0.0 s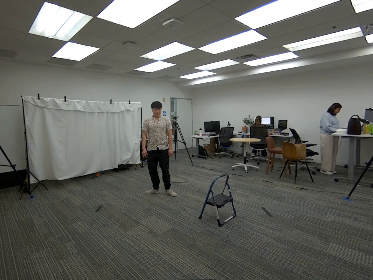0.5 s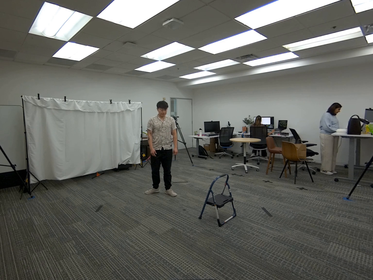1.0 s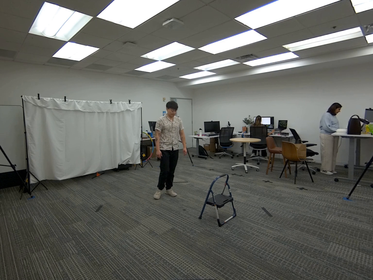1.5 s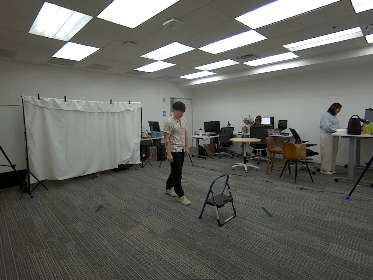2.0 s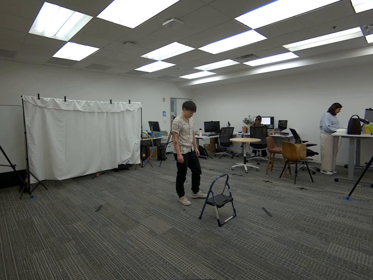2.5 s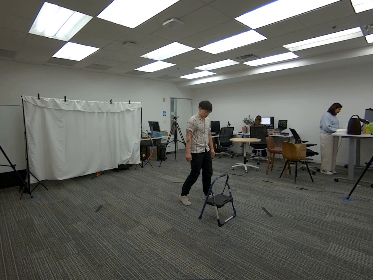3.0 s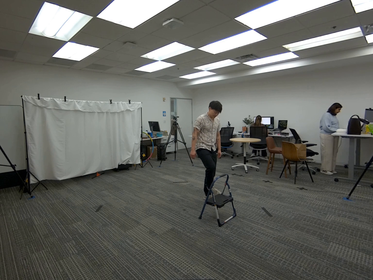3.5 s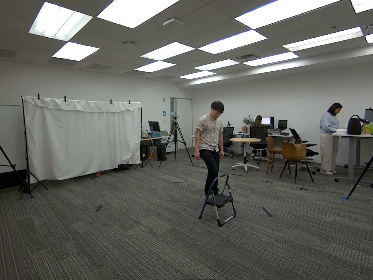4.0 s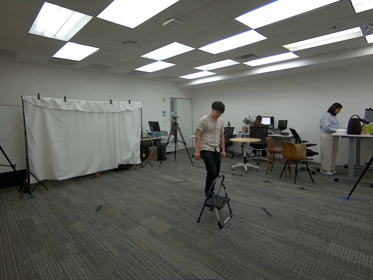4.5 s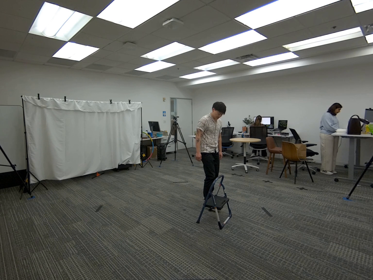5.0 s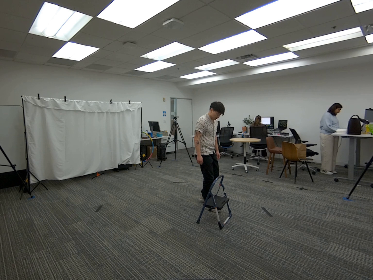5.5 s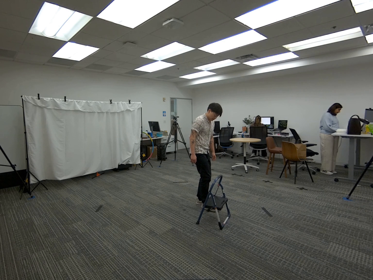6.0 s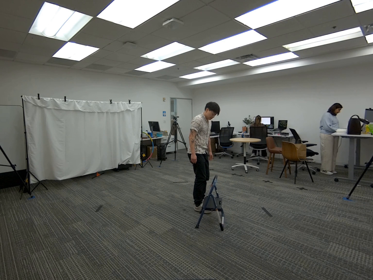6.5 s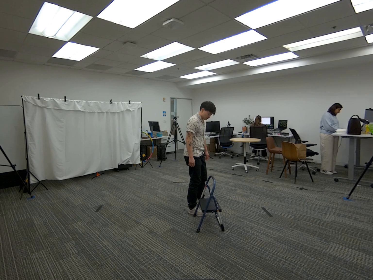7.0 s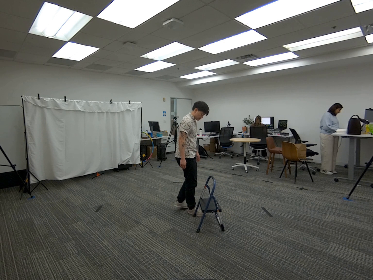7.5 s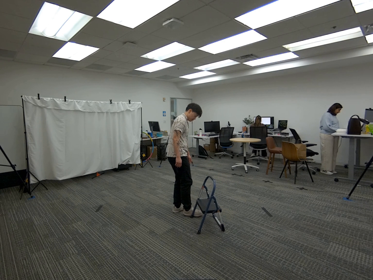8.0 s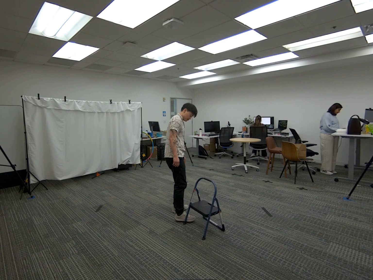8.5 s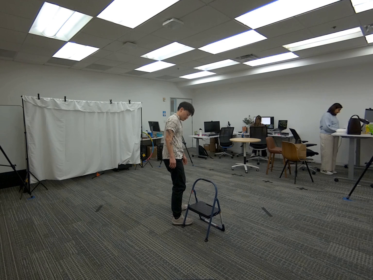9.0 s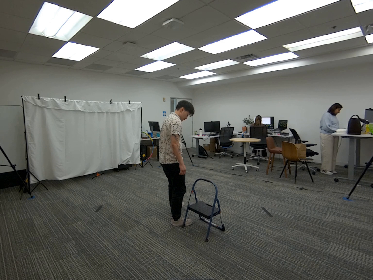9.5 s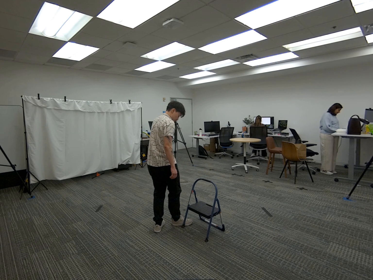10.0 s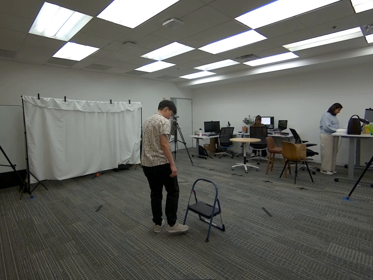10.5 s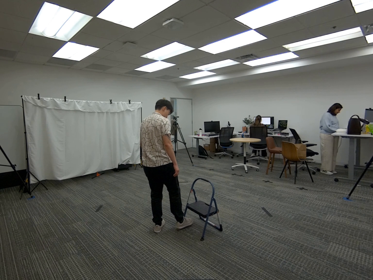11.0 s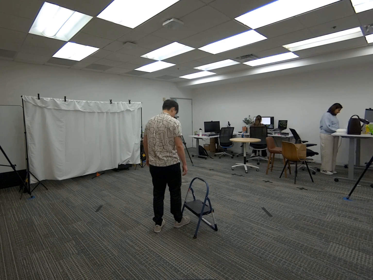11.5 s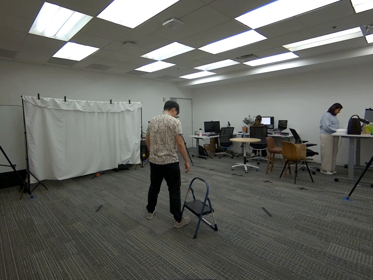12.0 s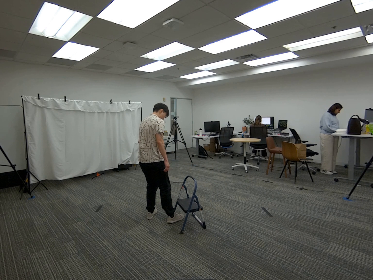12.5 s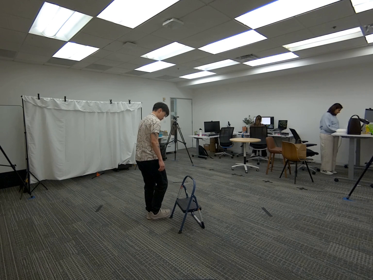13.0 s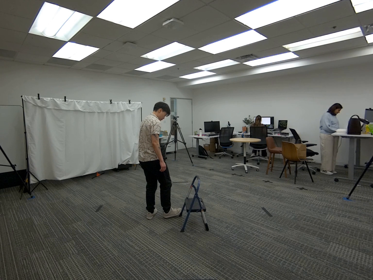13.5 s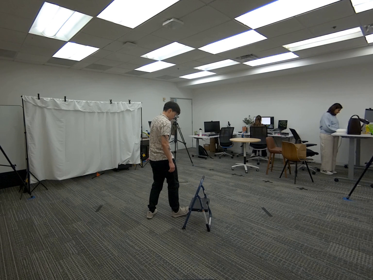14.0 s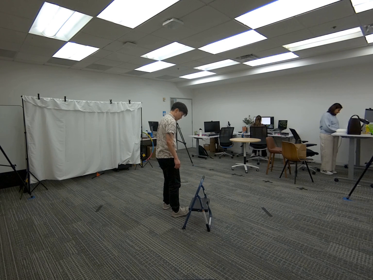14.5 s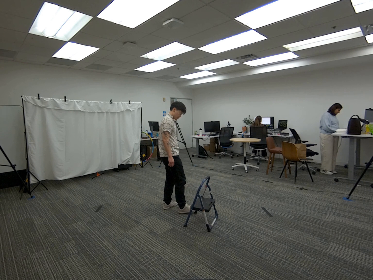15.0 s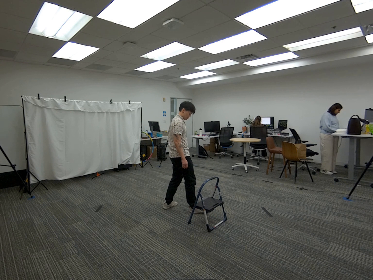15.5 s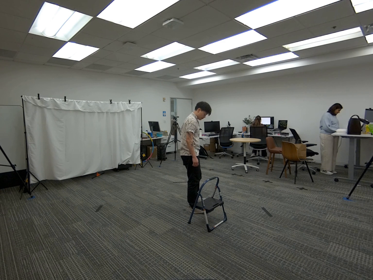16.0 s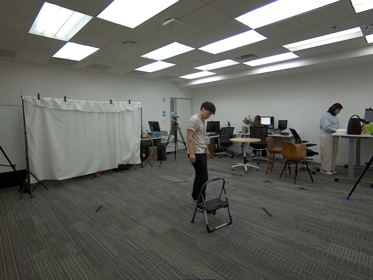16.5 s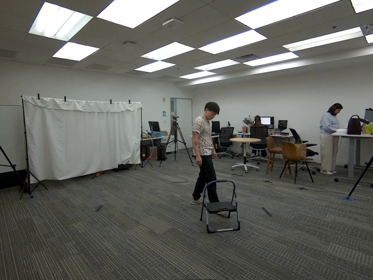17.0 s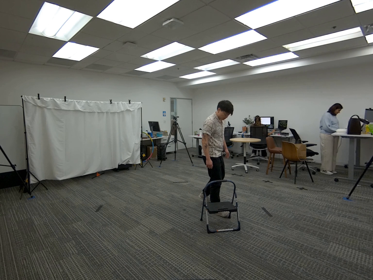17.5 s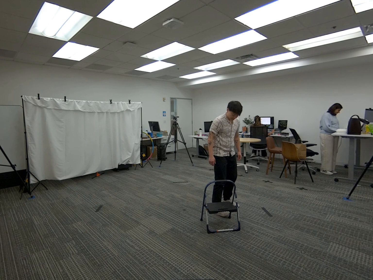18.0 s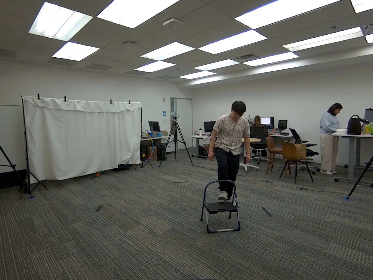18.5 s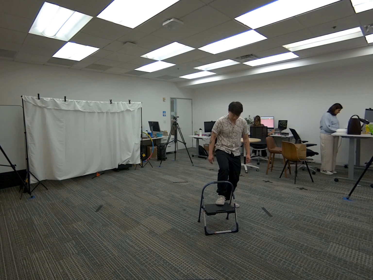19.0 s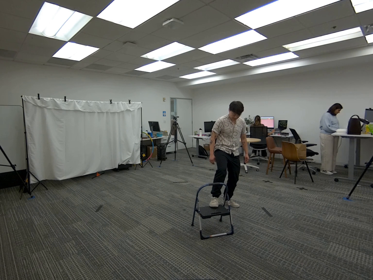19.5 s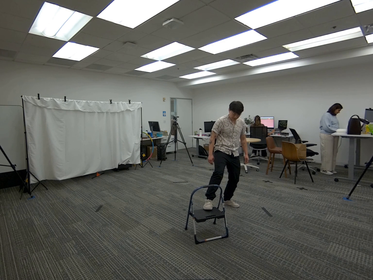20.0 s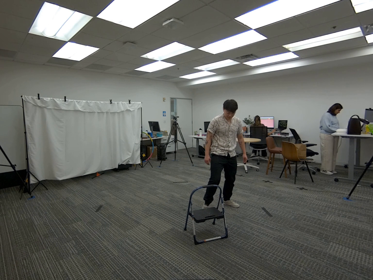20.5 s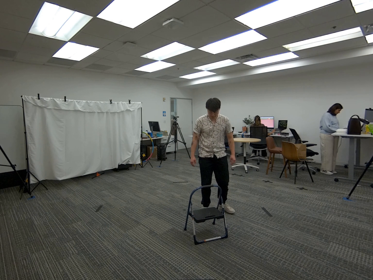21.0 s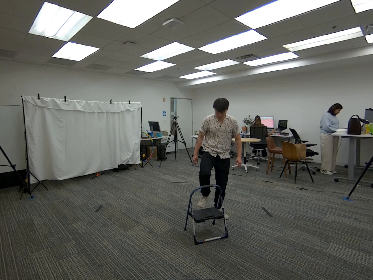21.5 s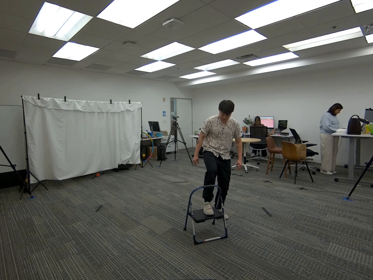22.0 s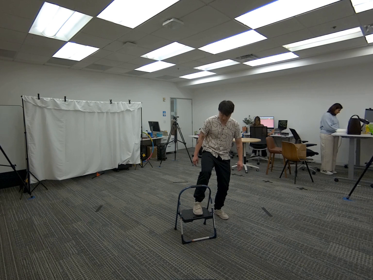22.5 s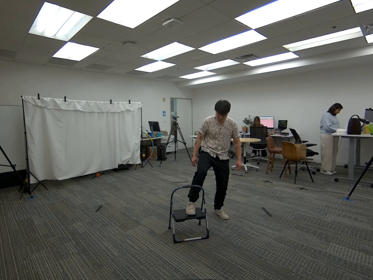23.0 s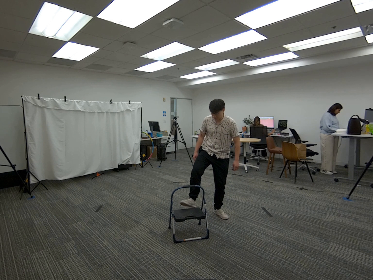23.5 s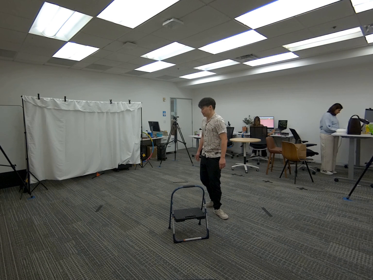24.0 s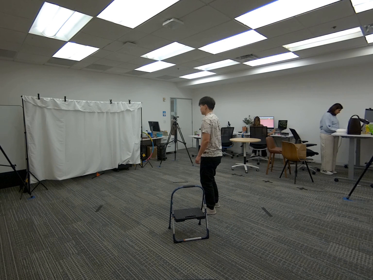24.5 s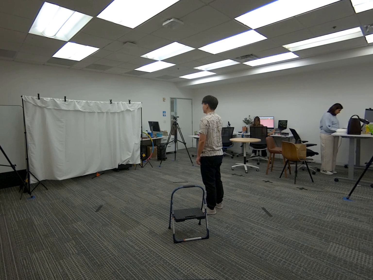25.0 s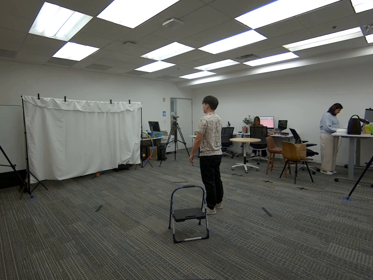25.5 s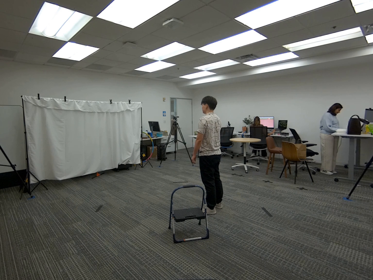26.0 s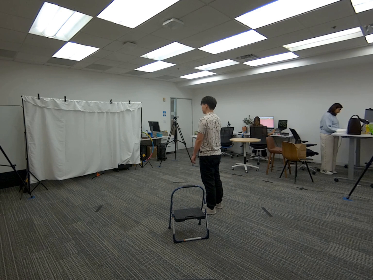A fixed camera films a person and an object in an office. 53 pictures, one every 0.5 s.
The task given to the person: Walk over to the step ladder. Use your right foot to push the step ladder around the bounding area until the end of sequence.
